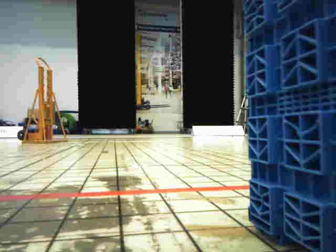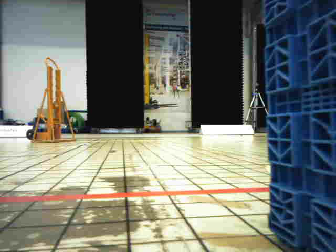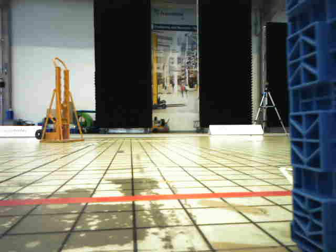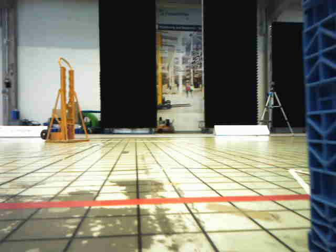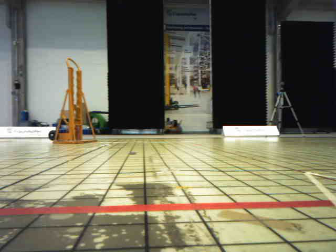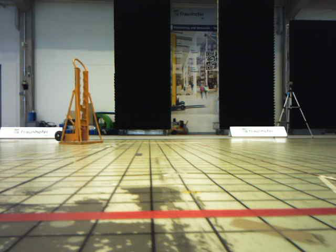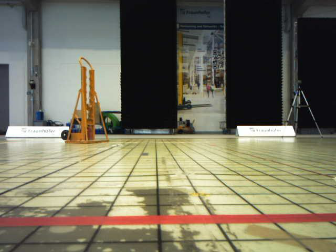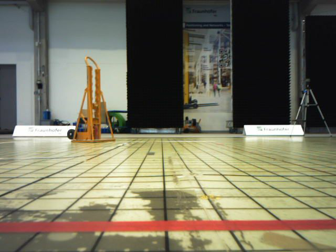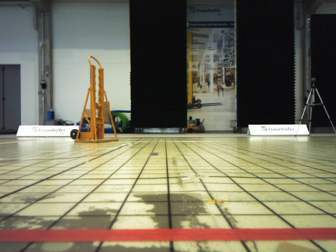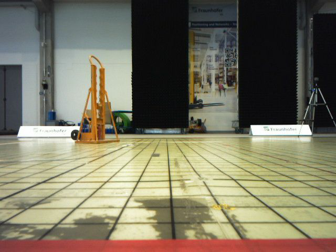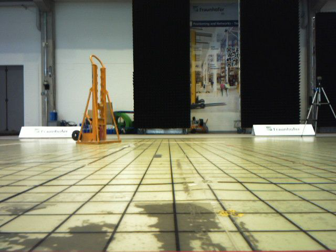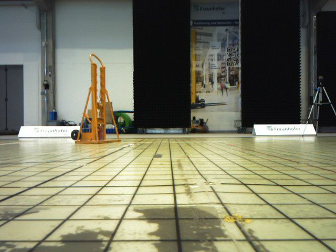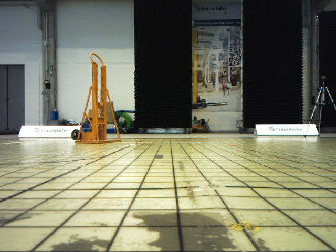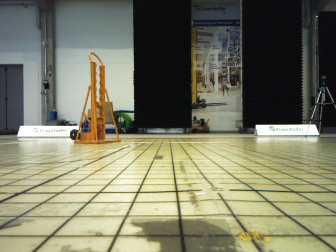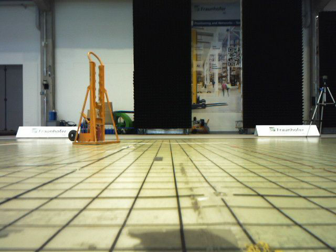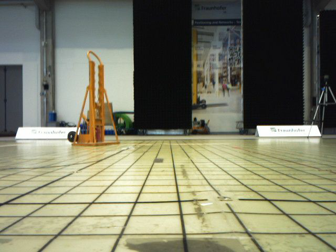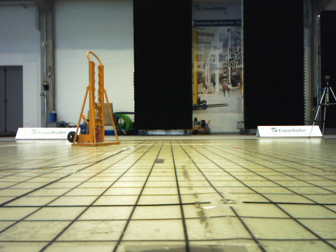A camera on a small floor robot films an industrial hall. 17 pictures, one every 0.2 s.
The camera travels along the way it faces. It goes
forward.
0.0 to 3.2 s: The camera swings to its left by about 15 degrees, and the scene slides to the right. It travels forward, about 0.6 m, so what stands in front looms larger.
The film runs forward here.
